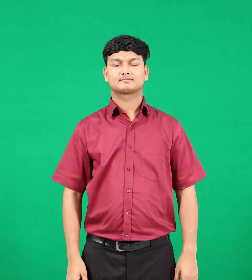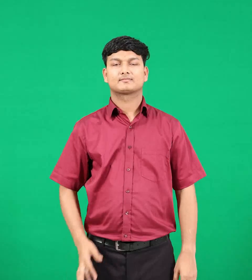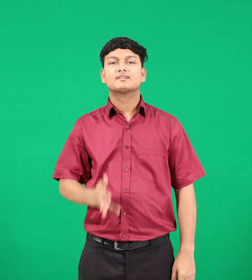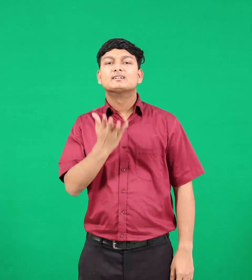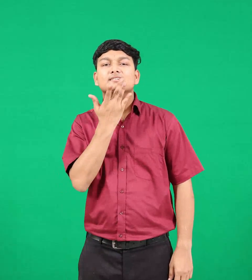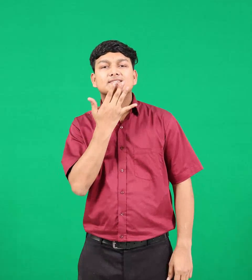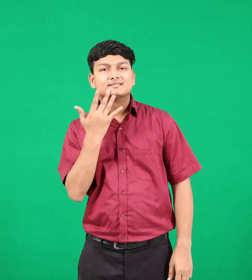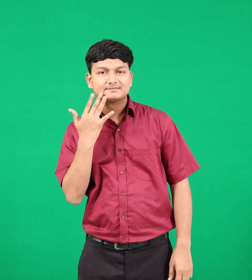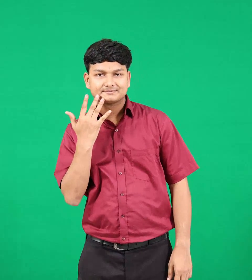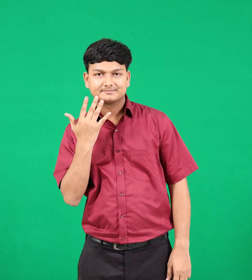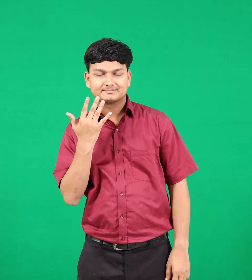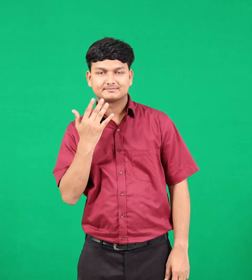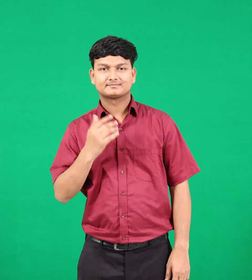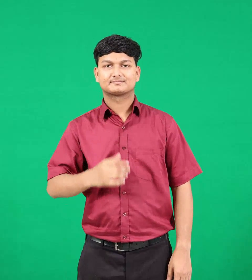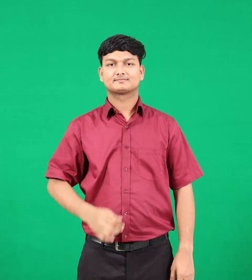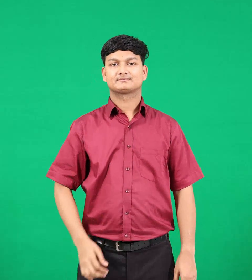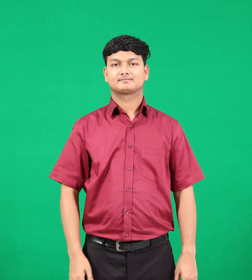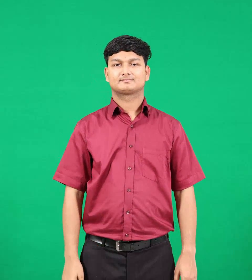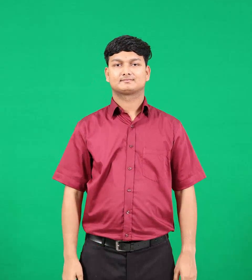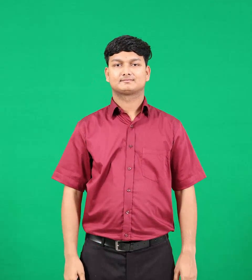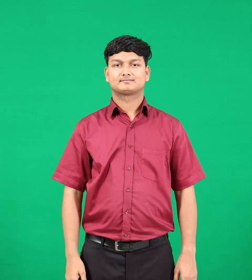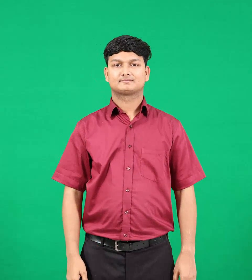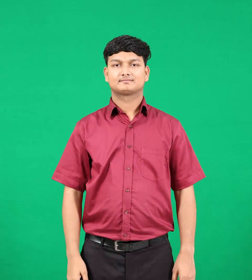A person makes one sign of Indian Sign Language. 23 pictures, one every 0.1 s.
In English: color
